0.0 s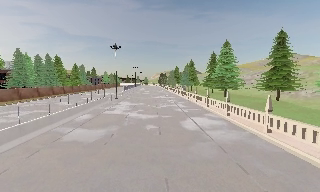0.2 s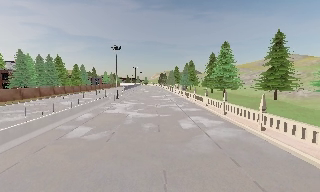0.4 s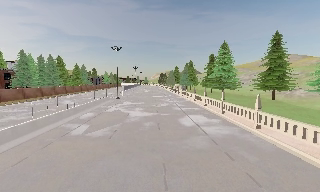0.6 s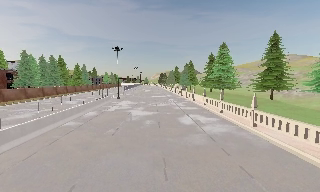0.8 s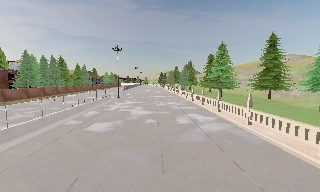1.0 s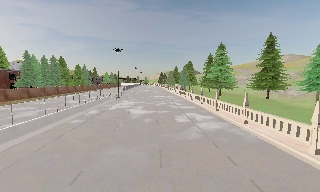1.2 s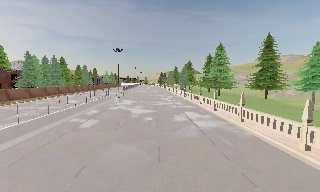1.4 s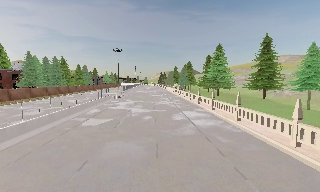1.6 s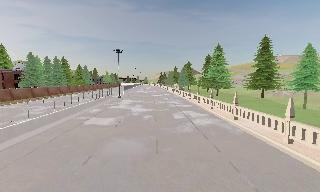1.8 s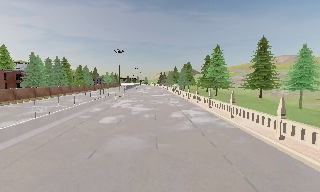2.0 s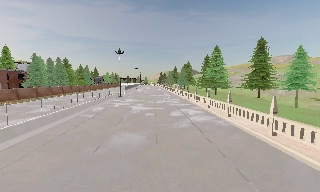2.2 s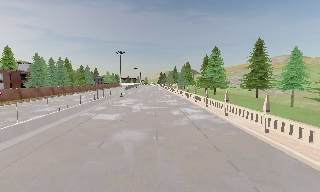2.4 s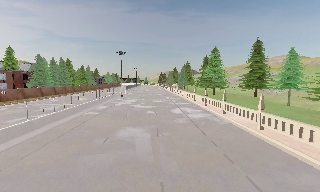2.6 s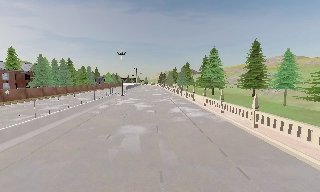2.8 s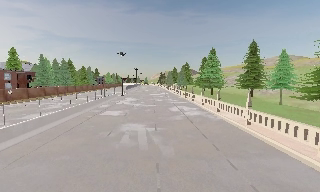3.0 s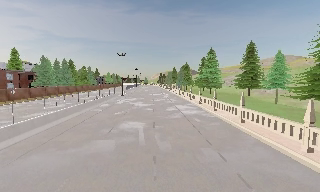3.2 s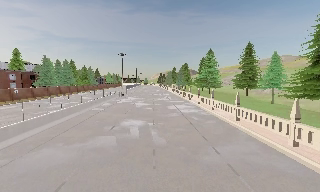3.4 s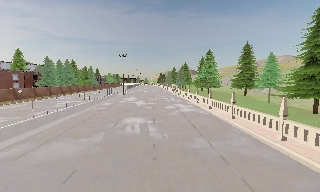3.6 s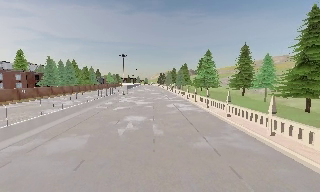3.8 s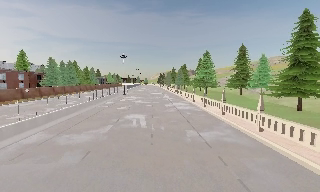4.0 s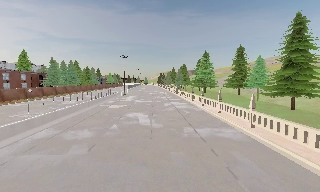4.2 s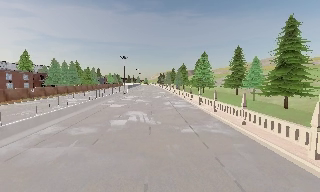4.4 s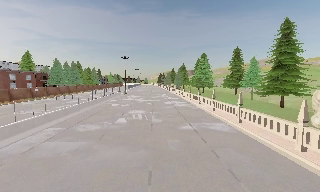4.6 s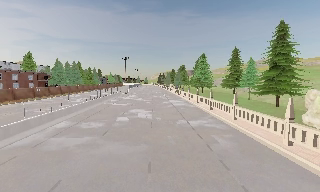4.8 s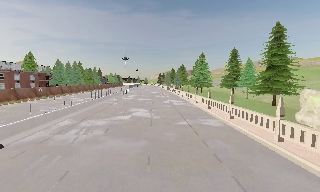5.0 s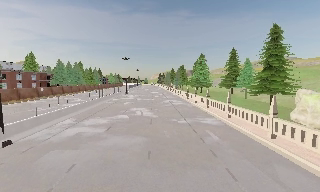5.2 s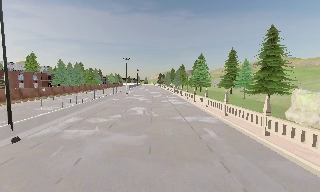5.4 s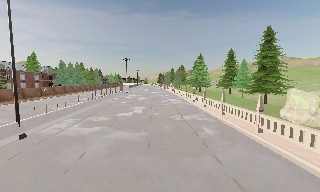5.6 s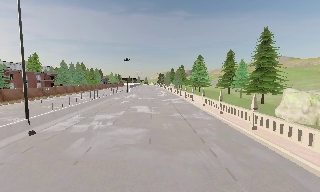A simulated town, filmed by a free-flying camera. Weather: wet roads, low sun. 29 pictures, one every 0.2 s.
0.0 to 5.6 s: The camera travels backward, about 20 m, so what stands in front gets smaller.
The film runs backward here.
